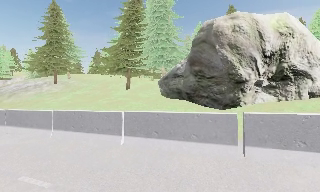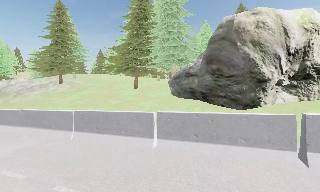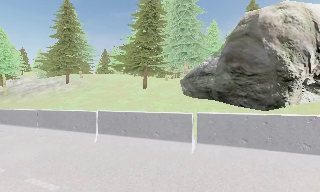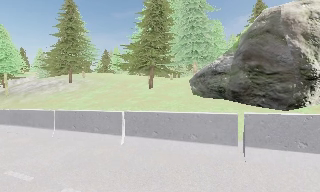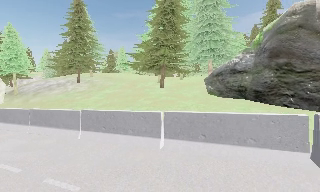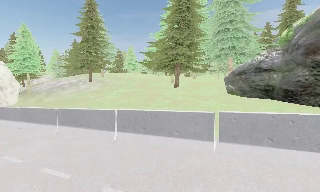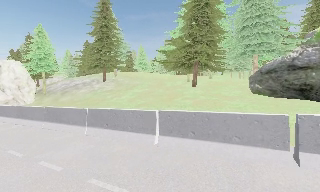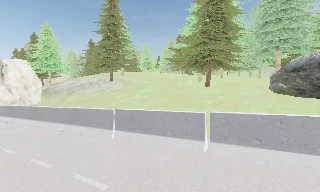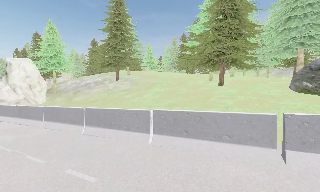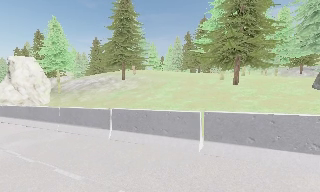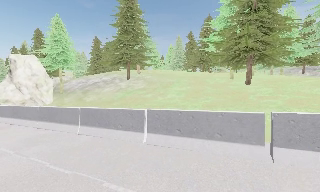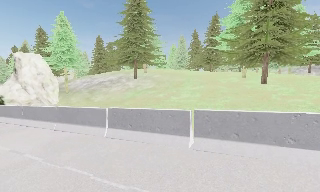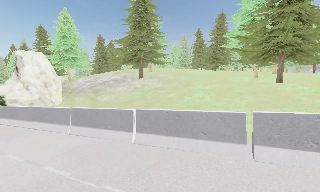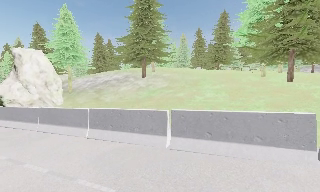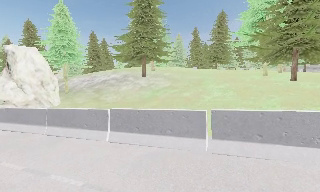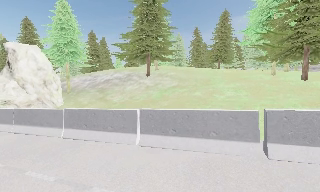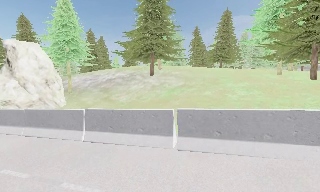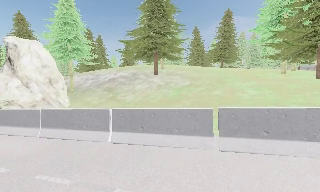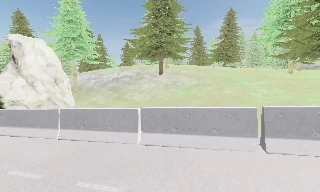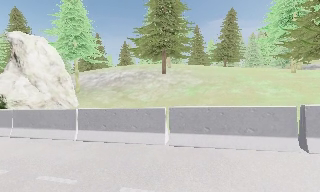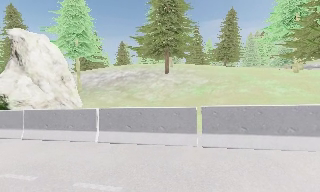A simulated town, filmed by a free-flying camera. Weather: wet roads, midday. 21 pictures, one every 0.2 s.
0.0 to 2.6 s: The camera travels to its left and forward, about 18 m, so close, fixed things drift to the right.
2.6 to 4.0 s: The camera pans to its right, which is clockwise from overhead, by about 10 degrees. It travels to its left, about 9 m, so close, fixed things drift to the right.
The film runs forward here.
